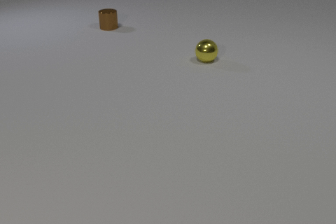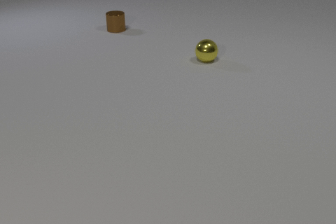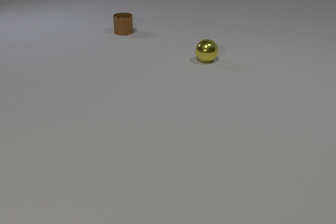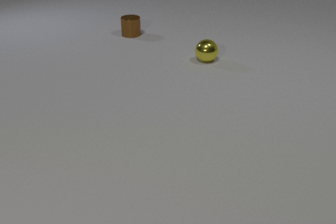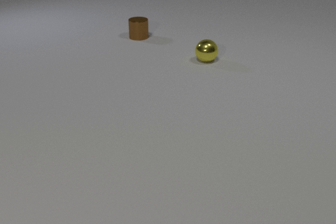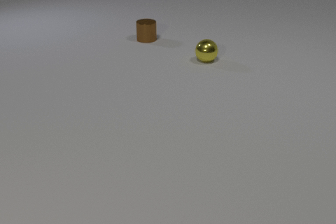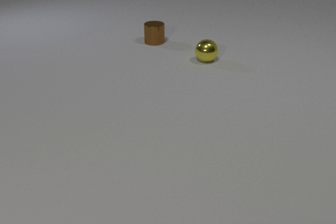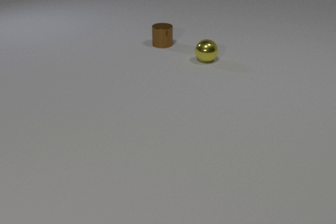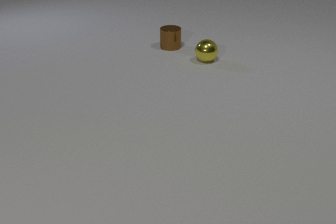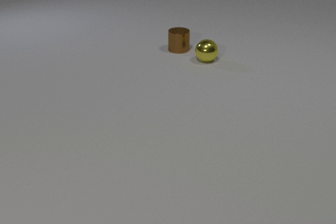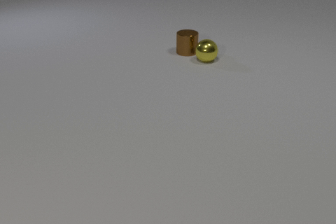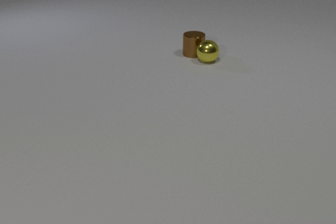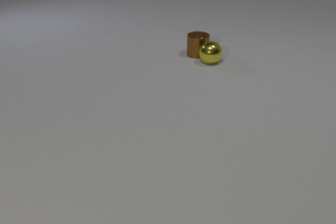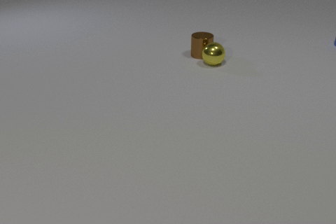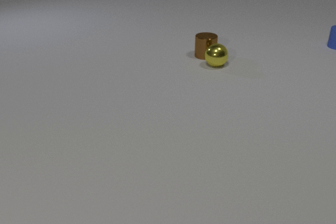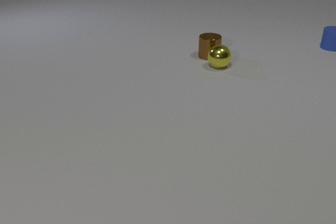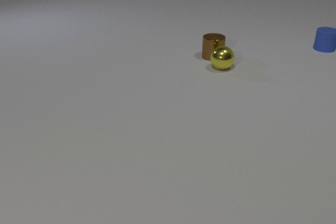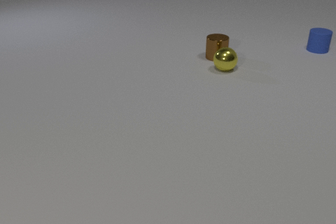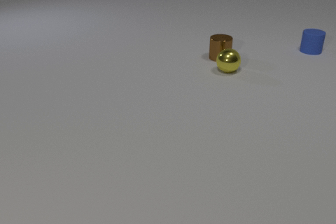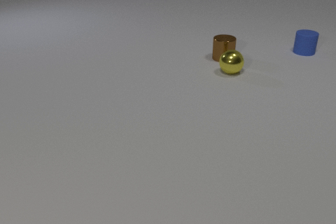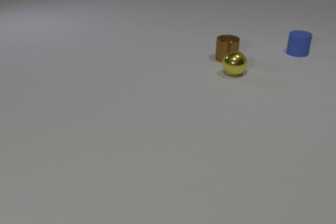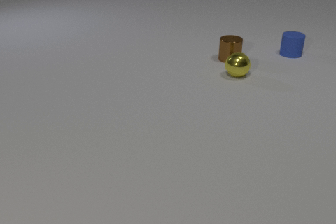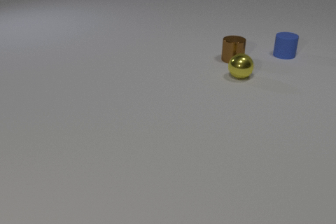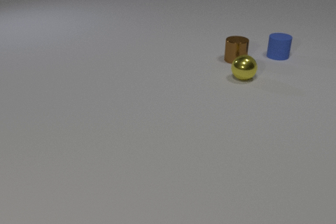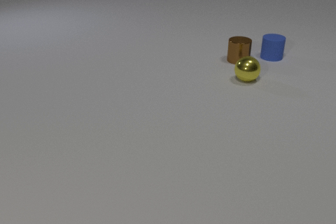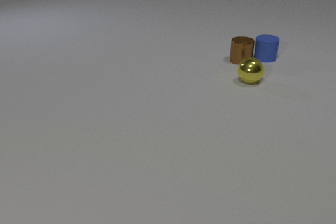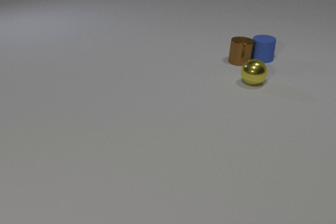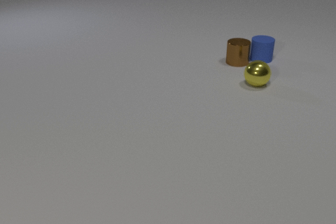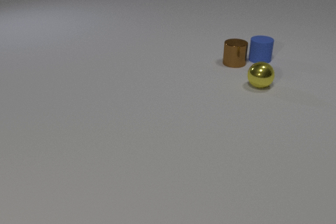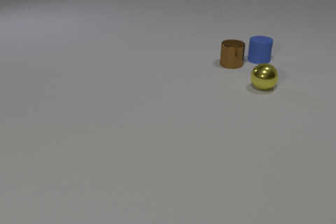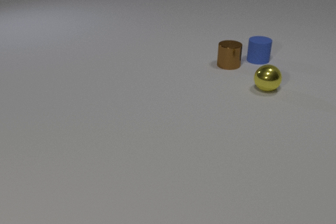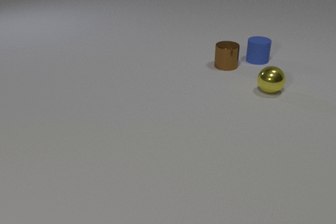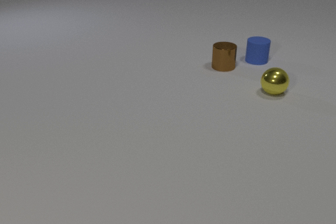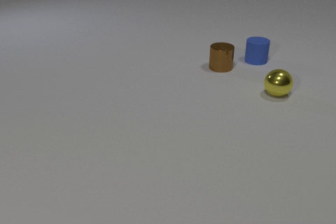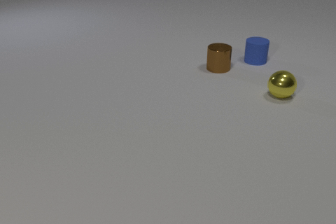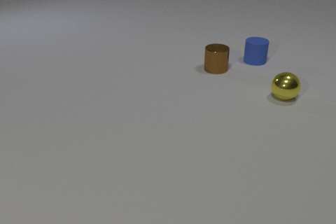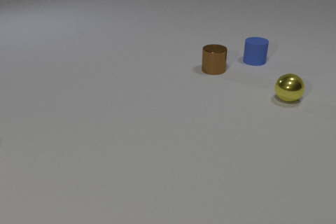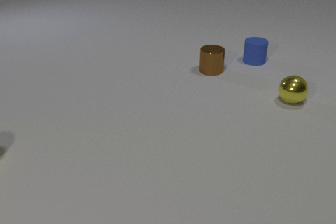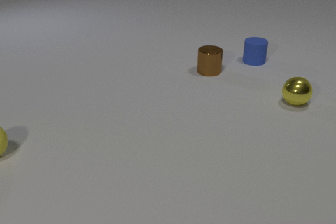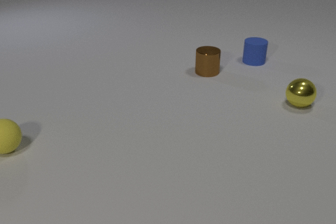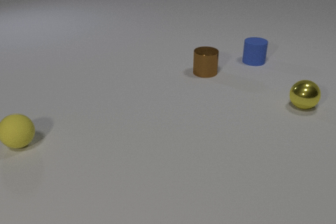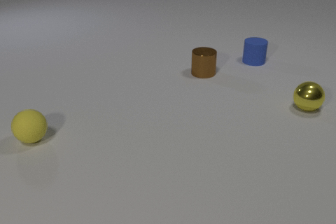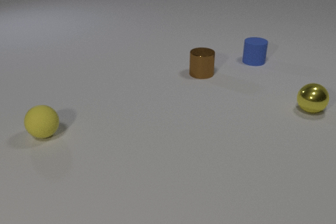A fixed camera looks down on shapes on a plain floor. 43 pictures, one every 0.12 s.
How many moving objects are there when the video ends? 3.
How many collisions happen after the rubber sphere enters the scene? 0.
What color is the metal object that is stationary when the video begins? yellow.
0.00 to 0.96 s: The brown metal cylinder slides toward the camera and to the right.
0.96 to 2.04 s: The brown metal cylinder slides to the right and toward the camera. The yellow metal sphere rolls toward the camera and to the right. The blue rubber cylinder comes in at the right edge, slides to the left and toward the camera. The brown metal cylinder and the yellow metal sphere collide.
2.04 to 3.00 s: The brown metal cylinder slides to the right. The yellow metal sphere rolls to the right and toward the camera. The blue rubber cylinder slides to the left and toward the camera.
3.00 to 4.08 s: The brown metal cylinder slides toward the camera and to the left. The yellow metal sphere rolls to the right and toward the camera. The blue rubber cylinder slides toward the camera and to the left. The brown metal cylinder and the blue rubber cylinder collide.
4.08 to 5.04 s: The brown metal cylinder slides to the left and toward the camera. The yellow metal sphere rolls to the right and toward the camera. The yellow rubber sphere comes in at the left edge, rolls to the right.
